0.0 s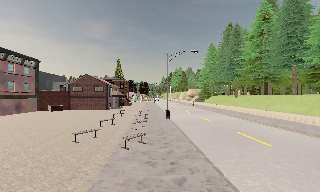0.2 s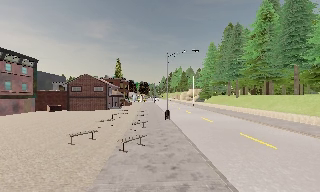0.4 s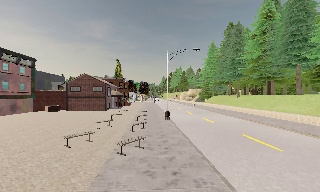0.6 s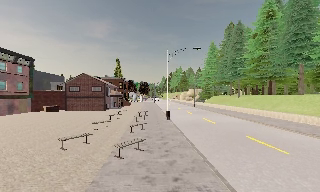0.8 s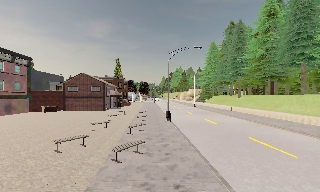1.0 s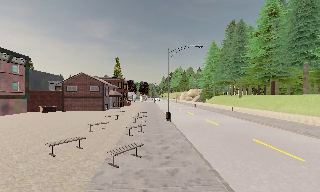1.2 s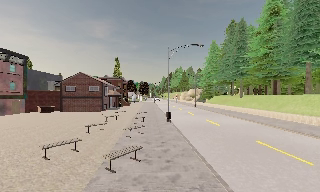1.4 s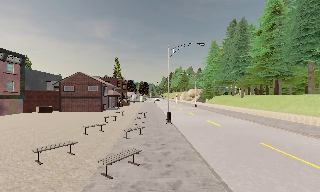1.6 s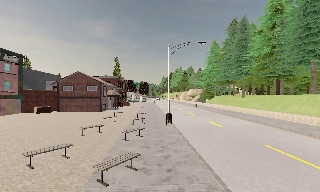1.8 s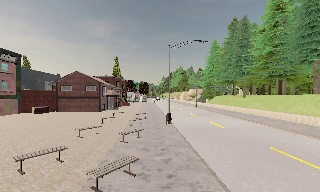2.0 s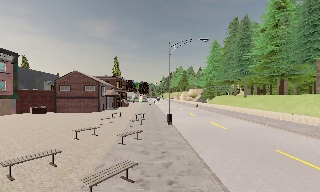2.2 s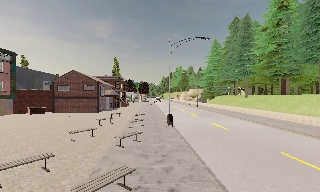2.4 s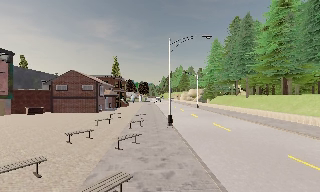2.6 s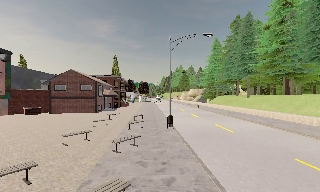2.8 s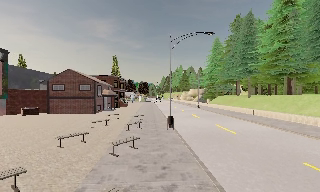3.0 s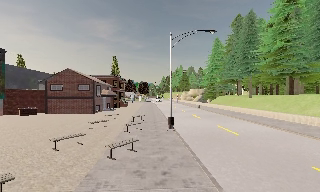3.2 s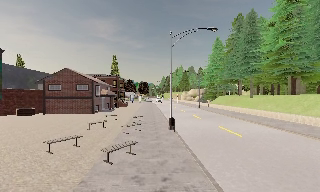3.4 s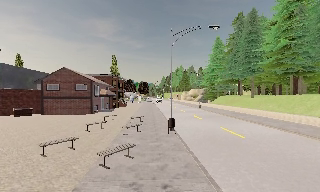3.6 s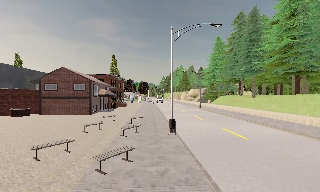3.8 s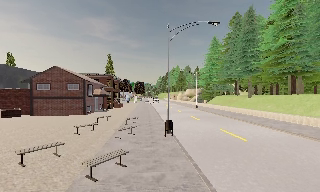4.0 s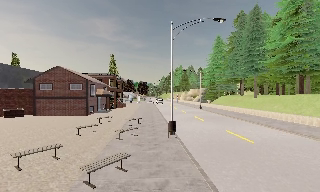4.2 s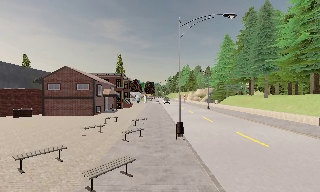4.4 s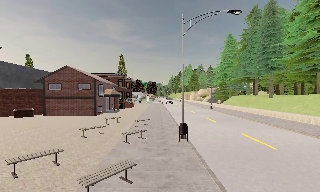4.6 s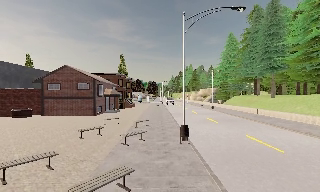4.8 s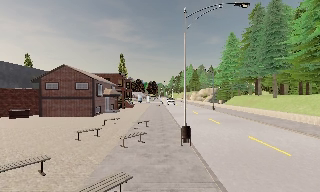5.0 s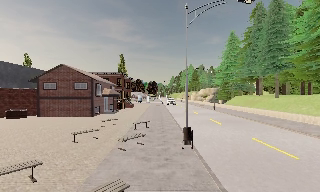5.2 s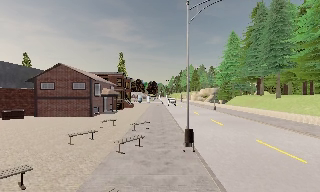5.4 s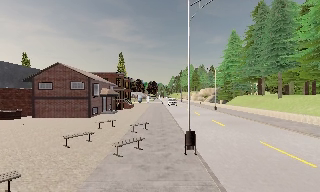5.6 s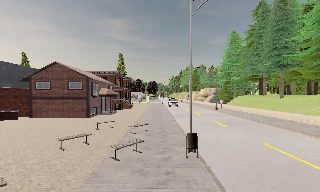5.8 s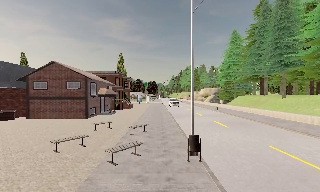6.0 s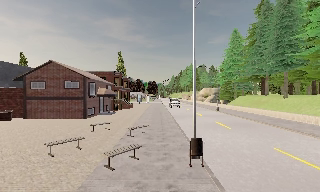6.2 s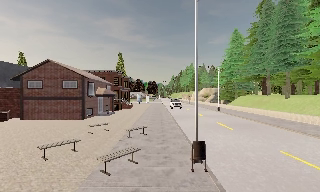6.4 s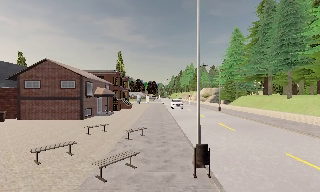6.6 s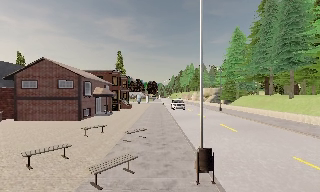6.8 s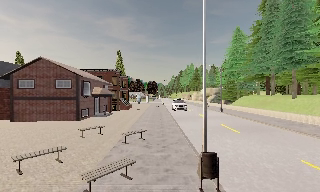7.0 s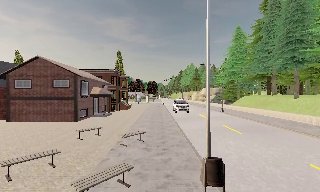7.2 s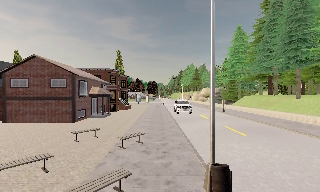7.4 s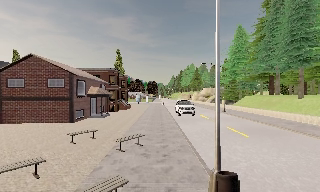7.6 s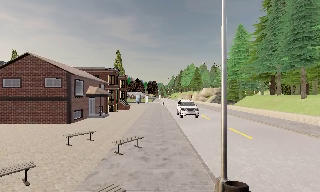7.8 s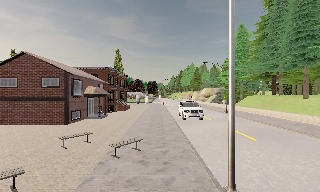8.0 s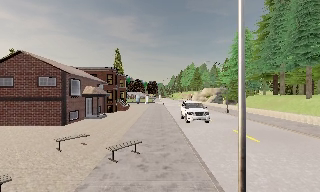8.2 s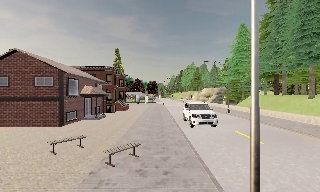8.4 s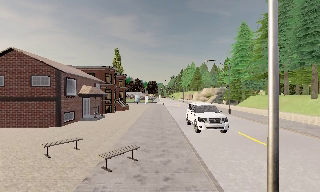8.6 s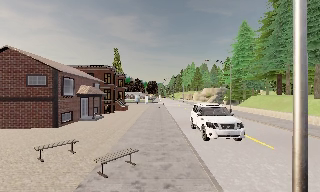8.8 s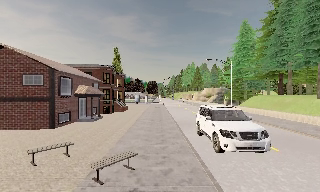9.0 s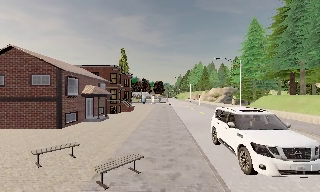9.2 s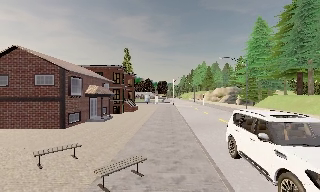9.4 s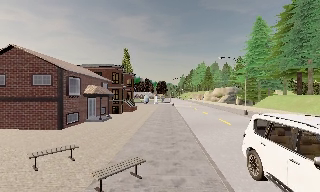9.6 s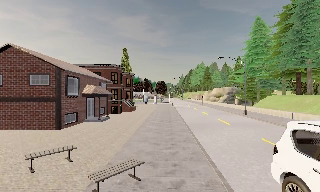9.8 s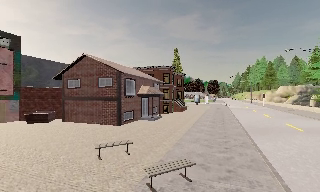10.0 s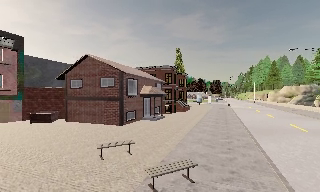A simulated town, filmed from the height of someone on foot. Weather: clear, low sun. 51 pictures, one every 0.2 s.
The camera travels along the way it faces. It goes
forward.
0.0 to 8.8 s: The camera travels forward, about 17 m, so what stands in front looms larger.
8.8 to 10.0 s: The camera pans to its left, which is counterclockwise from overhead, by about 20 degrees. It travels forward, about 1 m, so what stands in front looms larger. It loses speed.
The film runs forward here.
